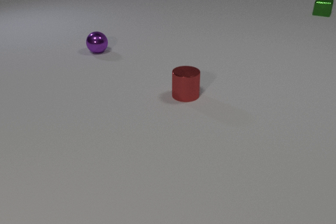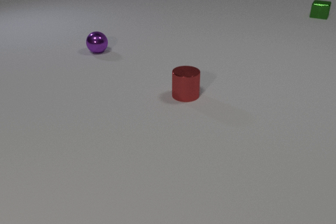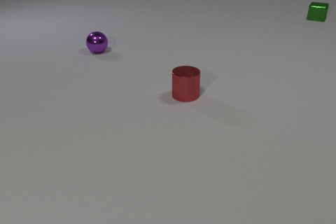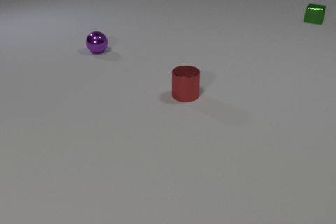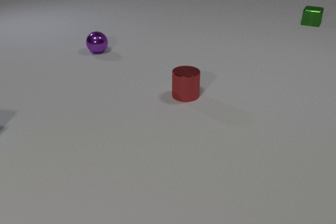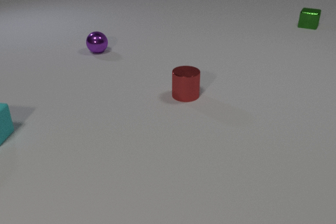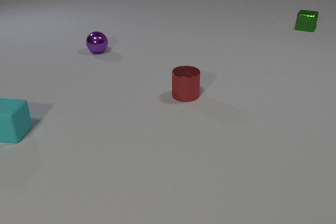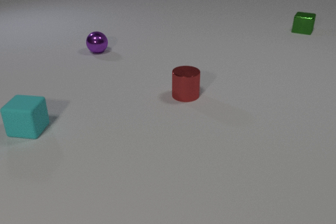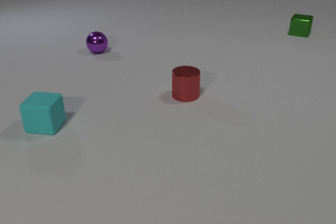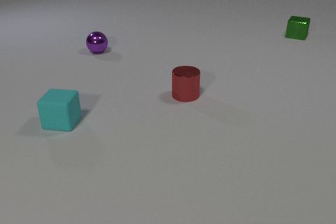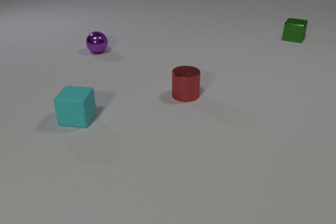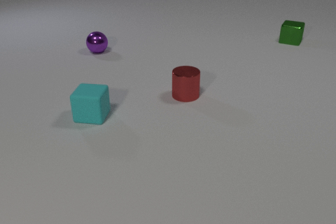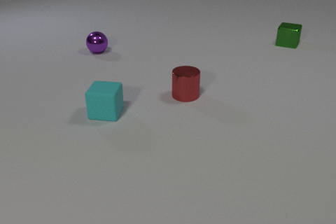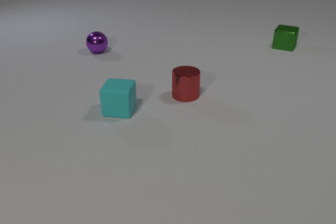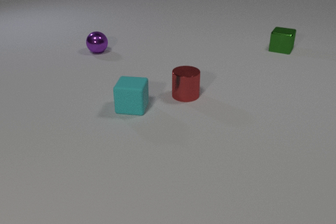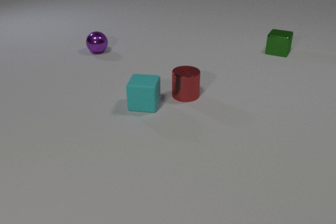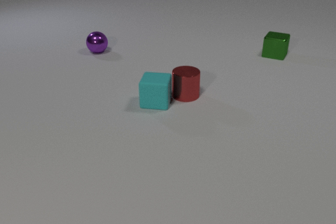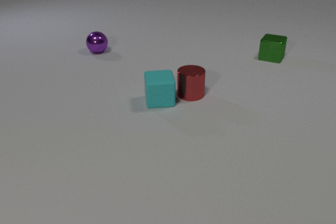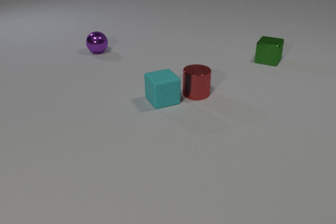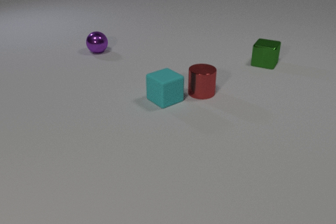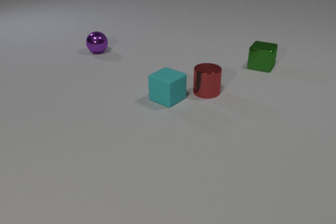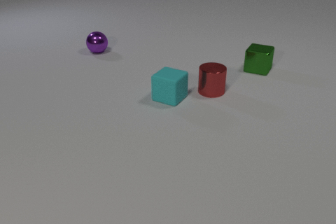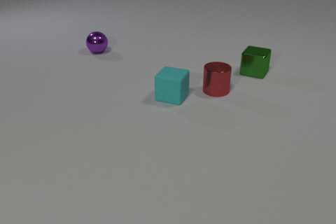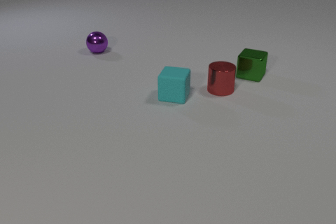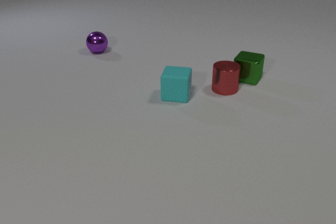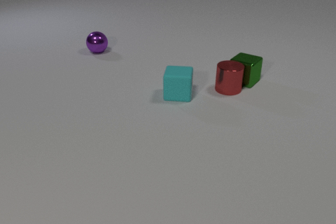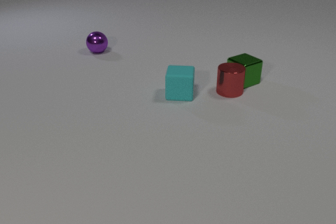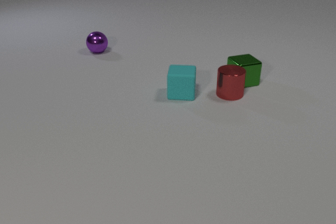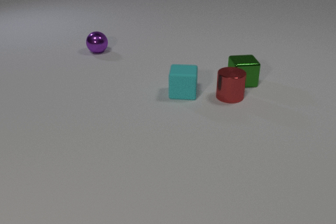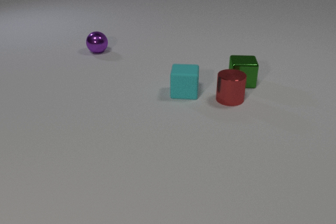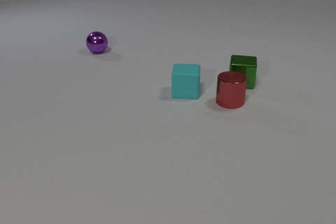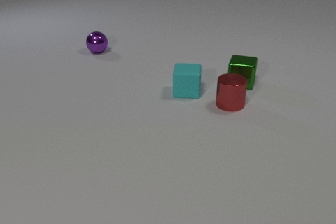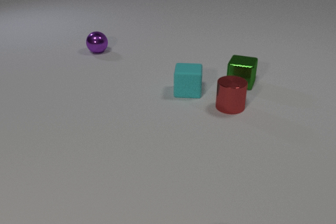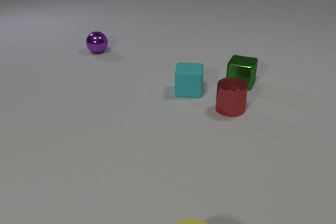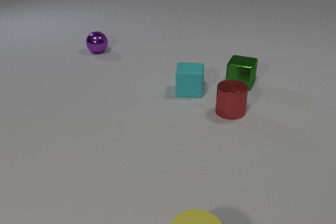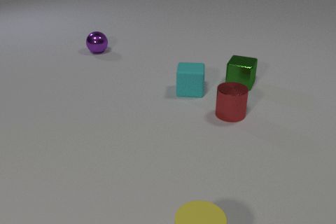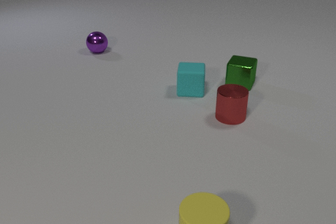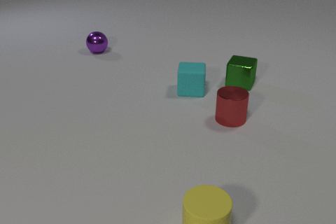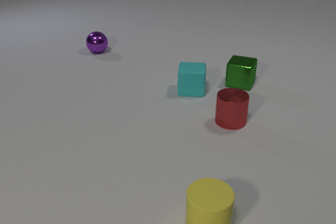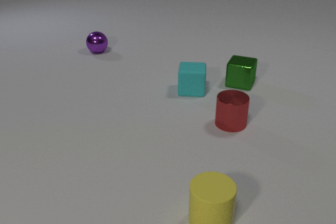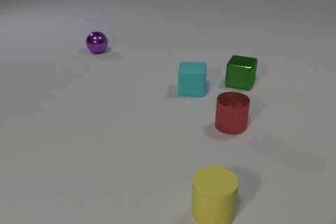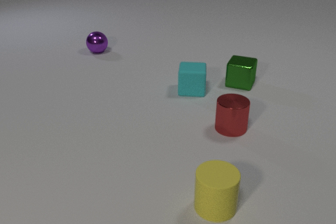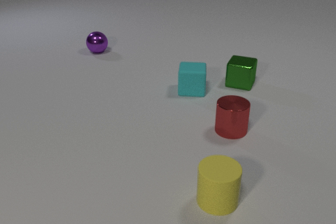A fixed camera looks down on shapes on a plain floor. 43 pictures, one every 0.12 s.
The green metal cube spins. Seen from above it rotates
clockwise.
The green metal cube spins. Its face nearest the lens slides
to the left.
0.00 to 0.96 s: The cyan rubber cube comes in at the left edge, slides to the right. The green metal cube slides toward the camera.
0.96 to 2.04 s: The cyan rubber cube slides to the right. The green metal cube slides toward the camera. The cyan rubber cube and the red metal cylinder collide.
2.04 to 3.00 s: The cyan rubber cube slides to the right and away from the camera, spins so that its near face slides to the right, counterclockwise seen from above. The red metal cylinder slides to the right and away from the camera. The green metal cube slides toward the camera. The red metal cylinder and the green metal cube collide.
3.00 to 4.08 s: The cyan rubber cube slides to the right and away from the camera. The red metal cylinder slides toward the camera. The green metal cube slides toward the camera, spins clockwise seen from above by about 75 degrees, its near face sliding to the left. The yellow rubber cylinder comes in at the bottom edge, slides away from the camera.
4.08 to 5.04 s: The red metal cylinder slides toward the camera. The yellow rubber cylinder slides away from the camera.
Are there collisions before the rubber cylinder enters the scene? yes.
What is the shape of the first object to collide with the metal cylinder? cube.
What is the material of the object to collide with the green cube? metal.
